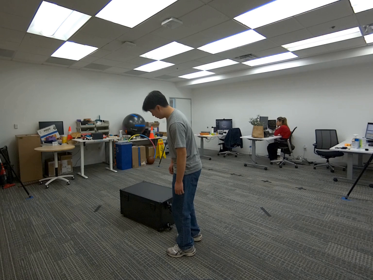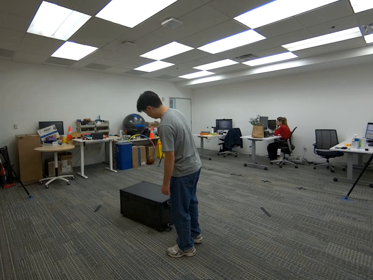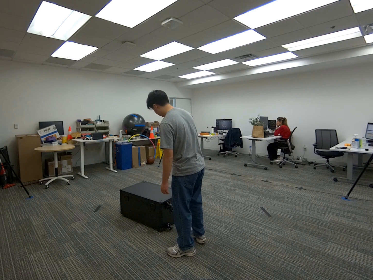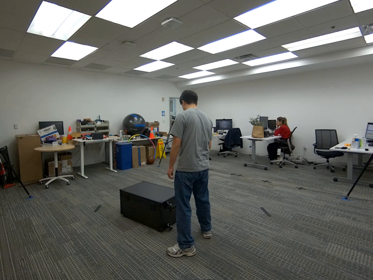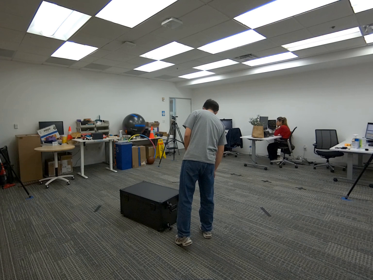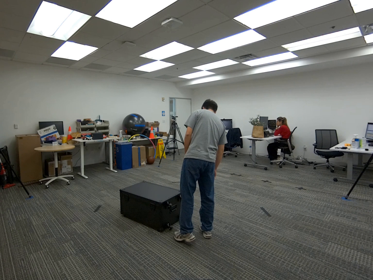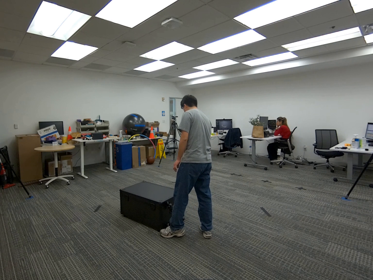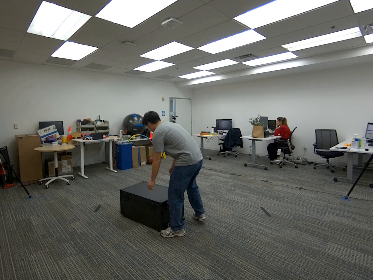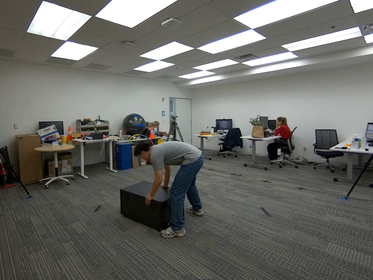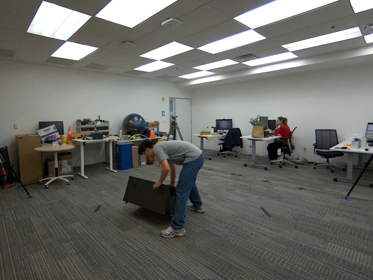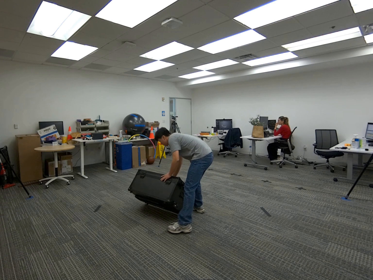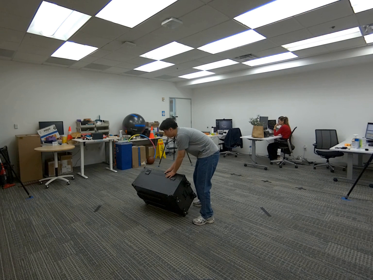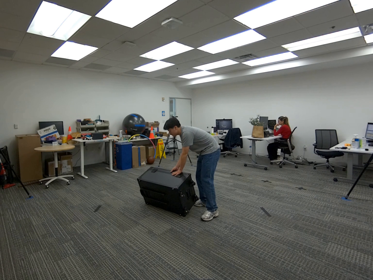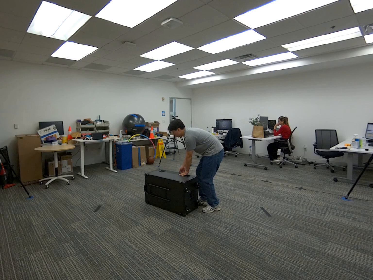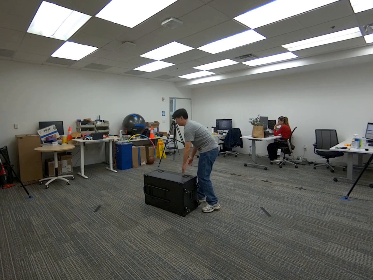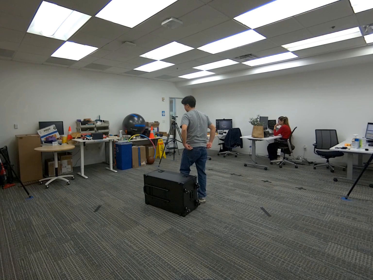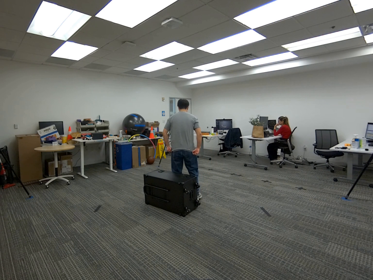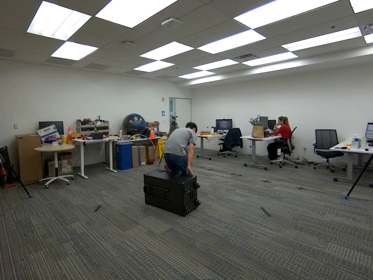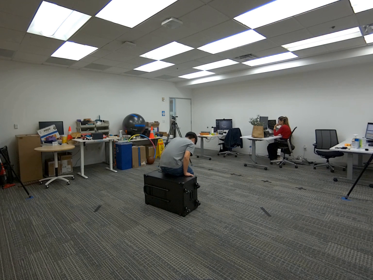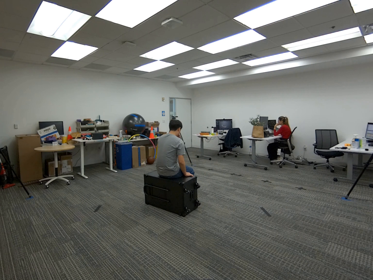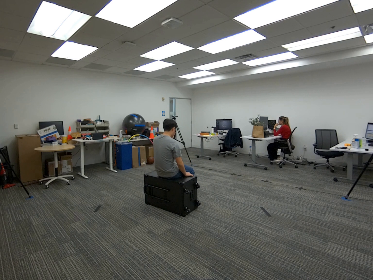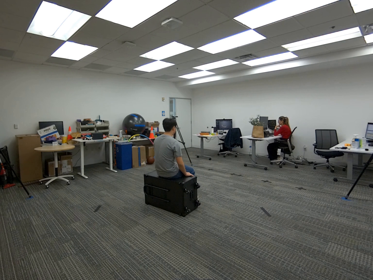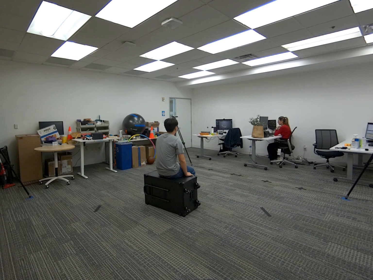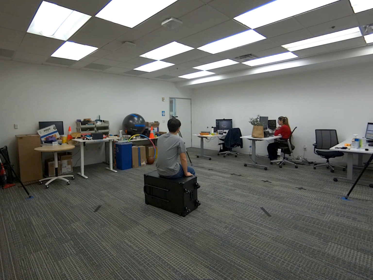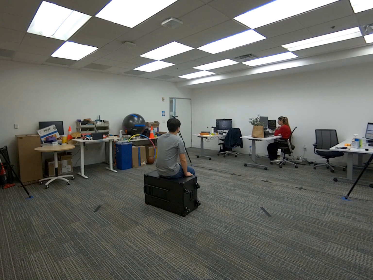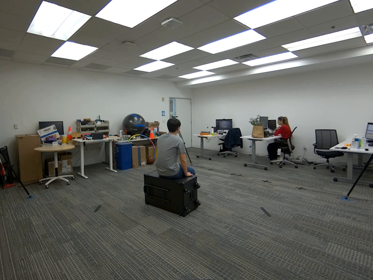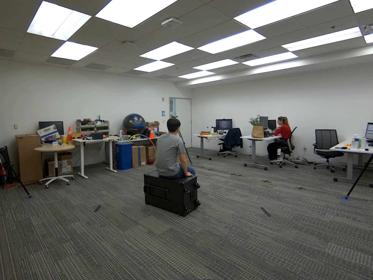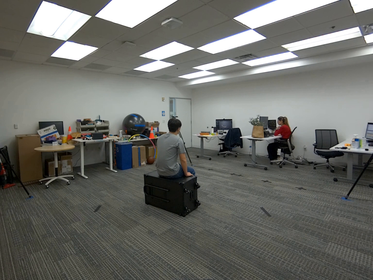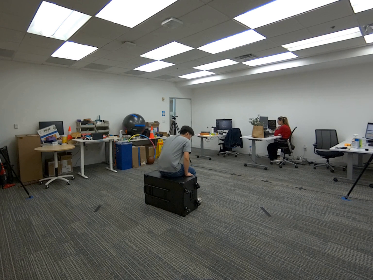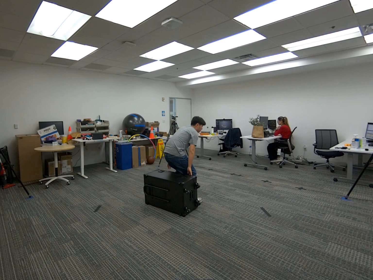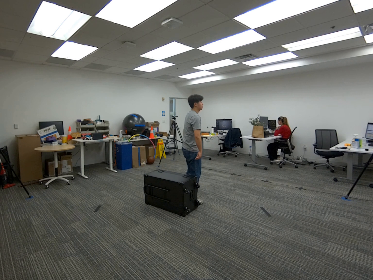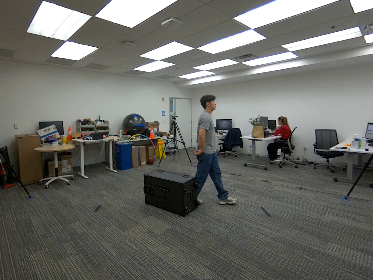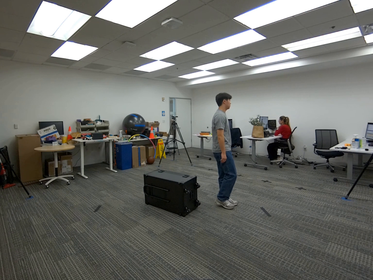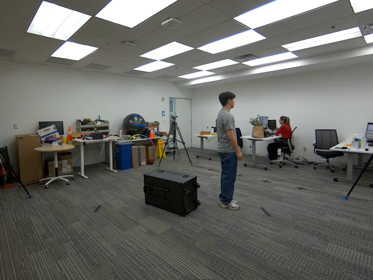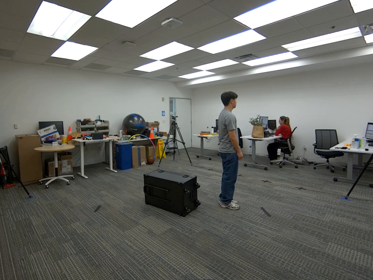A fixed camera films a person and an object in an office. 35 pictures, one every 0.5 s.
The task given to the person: Walk over to the G1 box and place the box on its side and sit down. Stand up when complete.
